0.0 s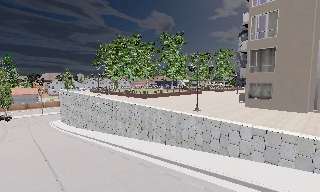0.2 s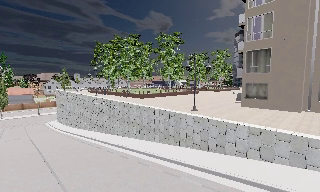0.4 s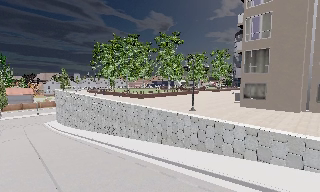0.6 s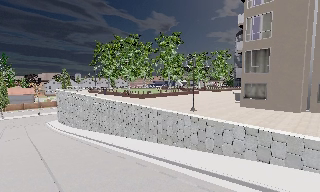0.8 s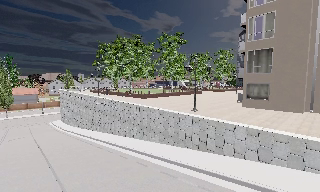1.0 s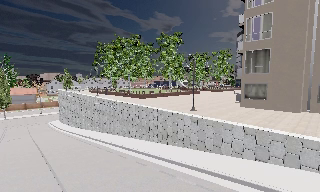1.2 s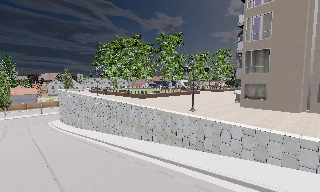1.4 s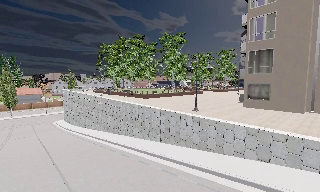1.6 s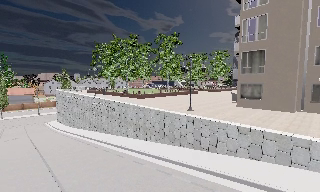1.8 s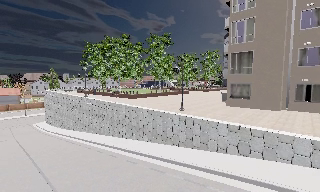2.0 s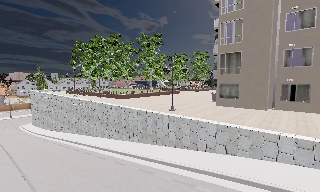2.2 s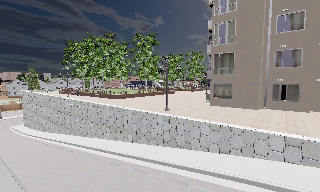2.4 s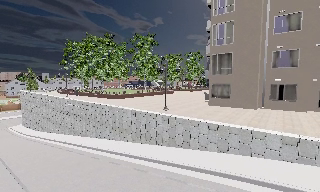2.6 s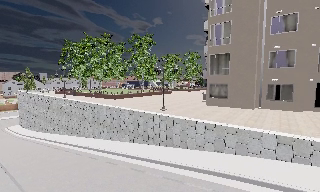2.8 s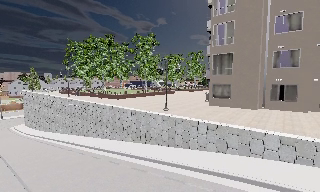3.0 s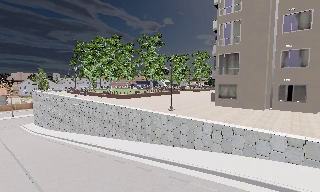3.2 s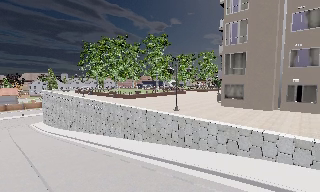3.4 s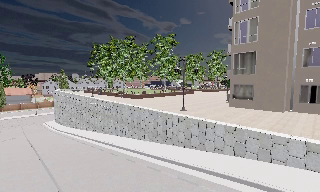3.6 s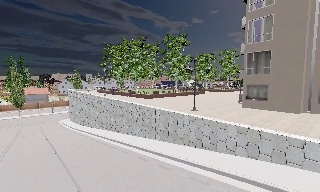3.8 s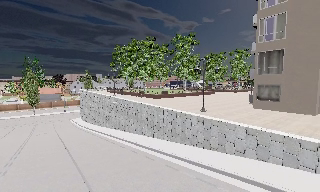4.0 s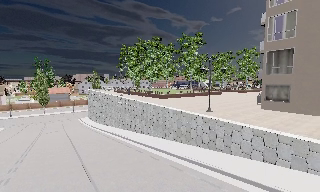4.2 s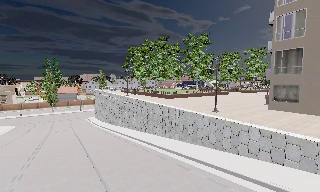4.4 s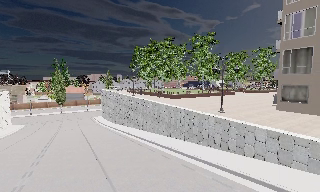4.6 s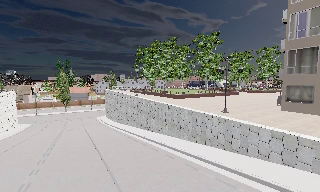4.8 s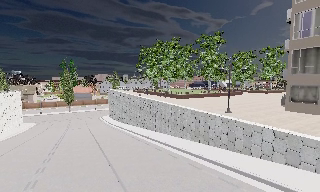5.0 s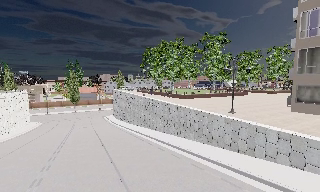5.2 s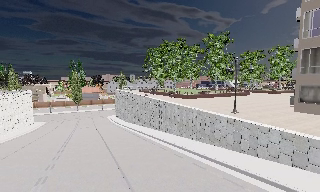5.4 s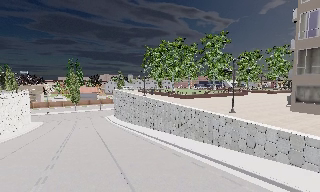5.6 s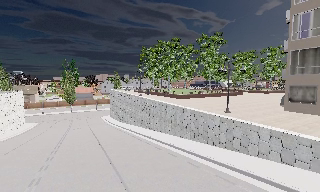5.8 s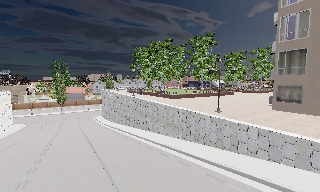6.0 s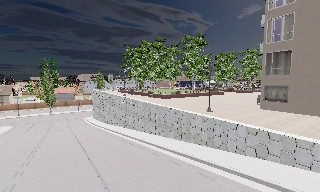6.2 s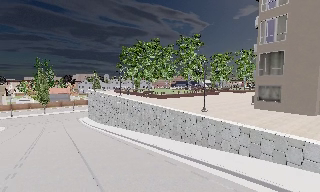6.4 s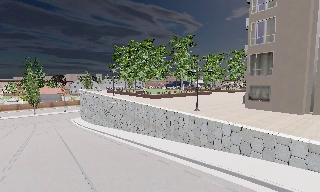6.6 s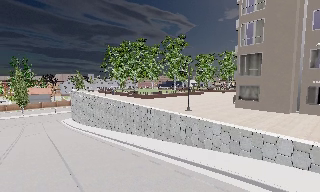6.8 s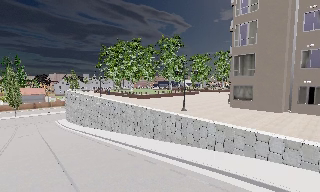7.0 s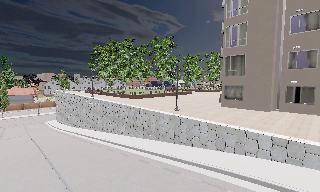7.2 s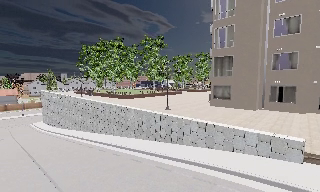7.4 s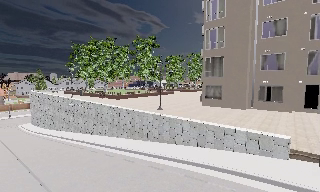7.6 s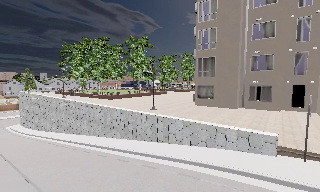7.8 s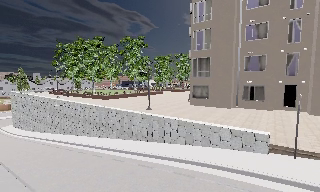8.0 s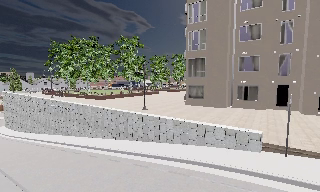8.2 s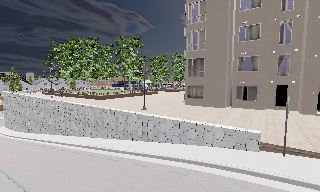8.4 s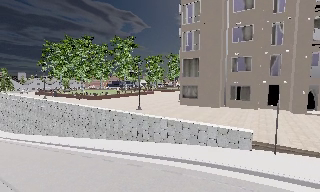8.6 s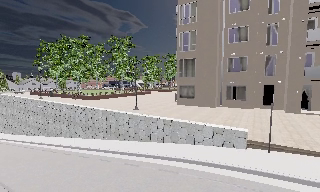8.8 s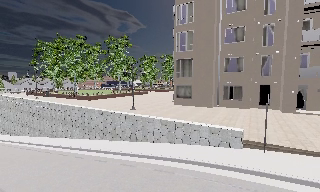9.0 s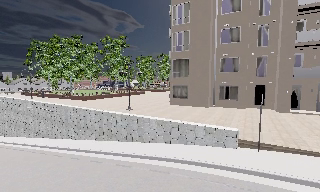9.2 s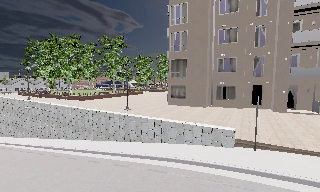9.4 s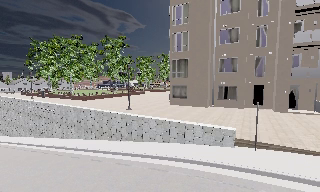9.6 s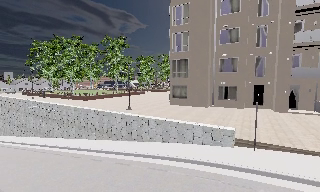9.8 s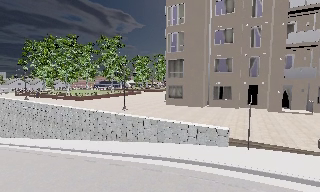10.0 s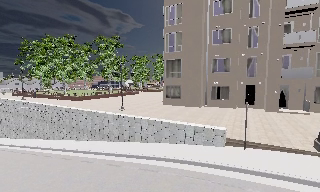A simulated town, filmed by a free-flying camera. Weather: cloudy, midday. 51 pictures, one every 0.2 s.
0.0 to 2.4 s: The camera travels backward, about 1 m, so what stands in front gets smaller.
2.4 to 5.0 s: The camera swings to its left by about 25 degrees, and the scene slides to the right. It travels backward, about 1 m, so what stands in front gets smaller.
5.0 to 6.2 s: The camera shifts only a little, or ends up much as it began.
6.2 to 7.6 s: The scene slides to the left, as the camera pans about 20 degrees to its right. It travels backward, about 0.5 m, so what stands in front gets smaller.
7.6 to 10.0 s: The camera travels to its right, about 0.5 m, so close, fixed things drift to the left.
The film runs backward here.
